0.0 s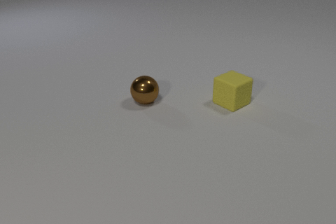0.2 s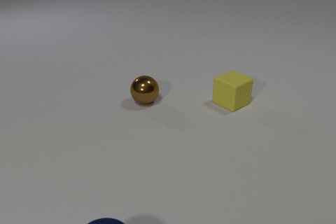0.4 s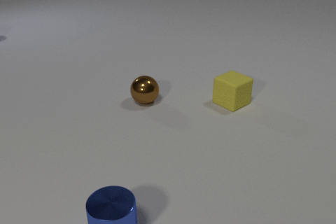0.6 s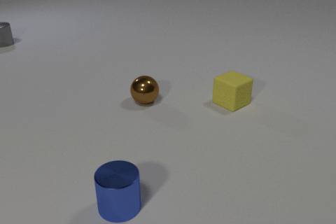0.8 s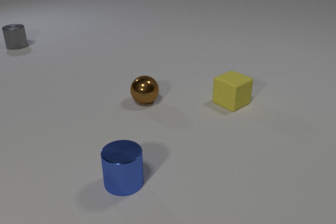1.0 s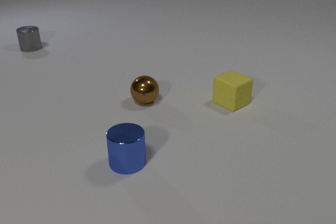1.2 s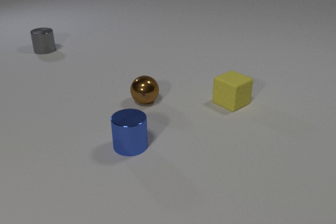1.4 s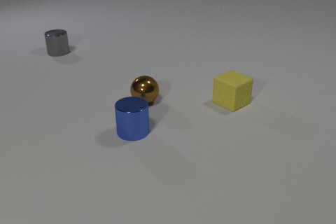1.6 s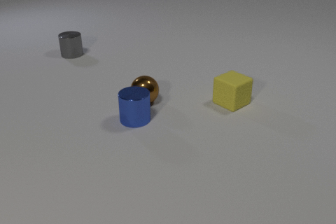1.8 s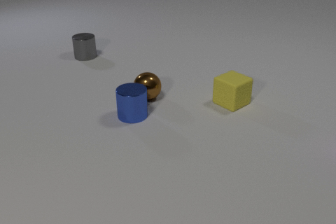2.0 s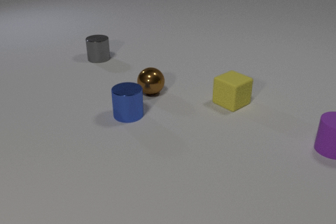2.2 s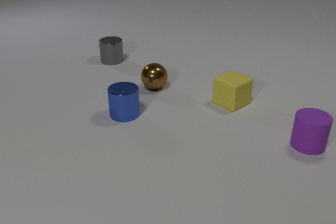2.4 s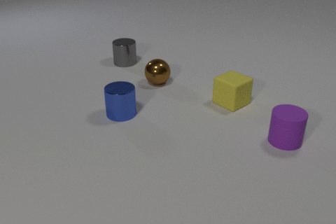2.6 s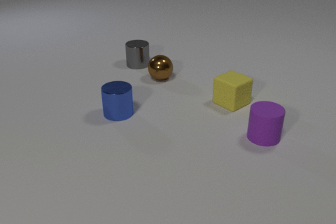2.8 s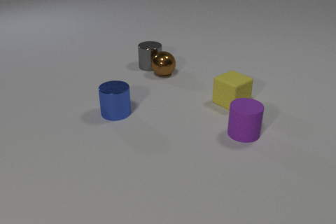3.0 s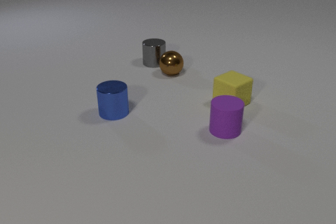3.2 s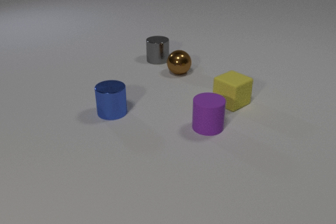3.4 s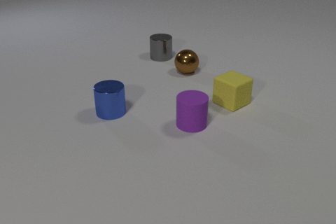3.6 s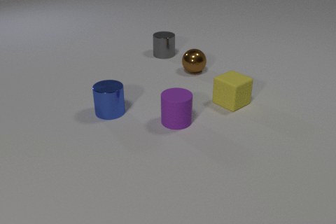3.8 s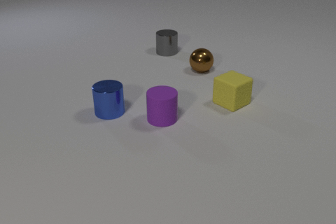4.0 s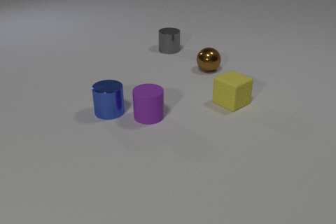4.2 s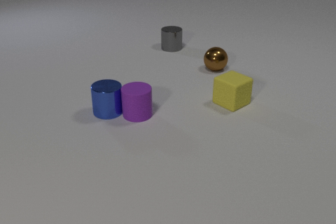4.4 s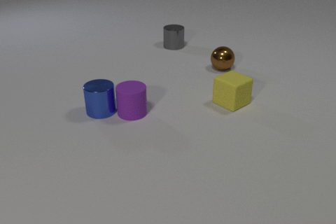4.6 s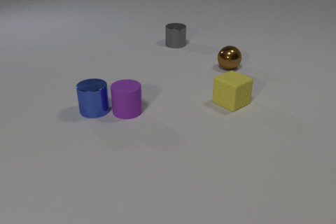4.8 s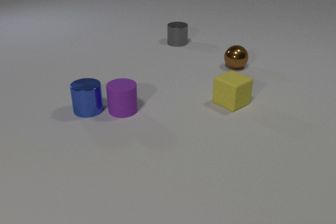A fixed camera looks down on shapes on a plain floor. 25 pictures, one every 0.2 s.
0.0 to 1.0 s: The blue metal cylinder comes in at the bottom edge, slides away from the camera. The gray metal cylinder comes in at the left edge, slides to the right and toward the camera.
1.0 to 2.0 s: The blue metal cylinder slides away from the camera. The brown metal sphere rolls away from the camera. The purple rubber cylinder comes in at the right edge, slides to the left. The gray metal cylinder slides to the right and toward the camera. The blue metal cylinder and the brown metal sphere collide.
2.0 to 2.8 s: The blue metal cylinder slides to the left. The brown metal sphere rolls away from the camera. The purple rubber cylinder slides to the left. The gray metal cylinder slides to the right and toward the camera. The brown metal sphere and the gray metal cylinder collide.
2.8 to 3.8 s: The blue metal cylinder slides to the left. The brown metal sphere rolls to the right. The purple rubber cylinder slides to the left. The gray metal cylinder slides away from the camera and to the right.
3.8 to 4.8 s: The blue metal cylinder slides to the left. The brown metal sphere rolls to the right. The purple rubber cylinder slides to the left and away from the camera. The gray metal cylinder slides away from the camera. The blue metal cylinder and the purple rubber cylinder collide.
What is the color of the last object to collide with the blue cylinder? purple.
Are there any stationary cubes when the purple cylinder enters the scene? yes.
How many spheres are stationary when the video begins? 1.
